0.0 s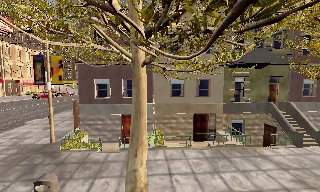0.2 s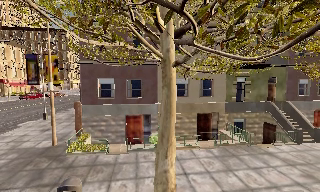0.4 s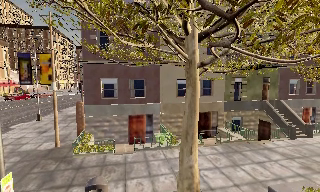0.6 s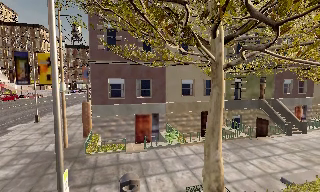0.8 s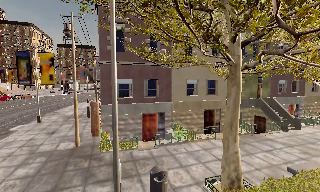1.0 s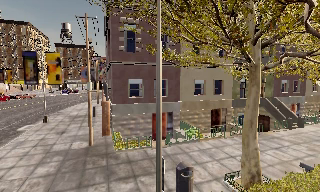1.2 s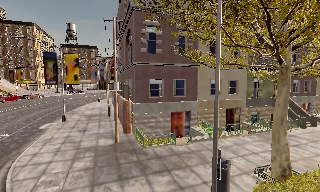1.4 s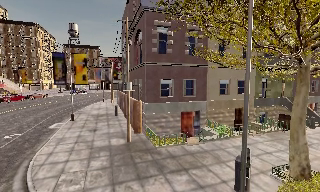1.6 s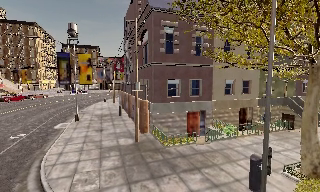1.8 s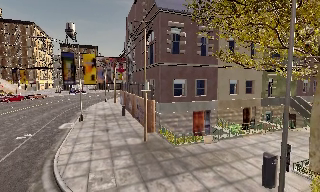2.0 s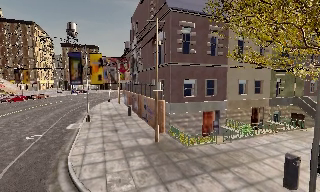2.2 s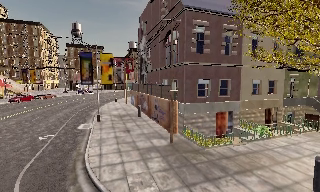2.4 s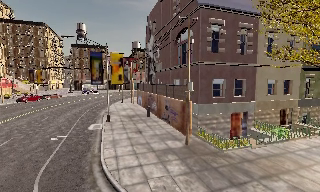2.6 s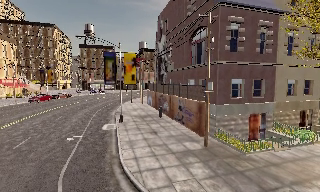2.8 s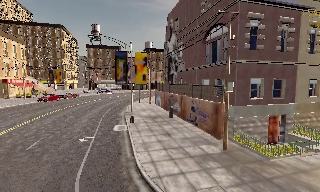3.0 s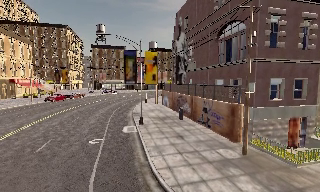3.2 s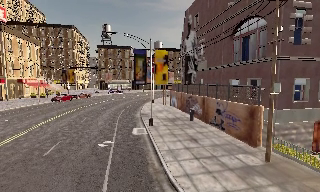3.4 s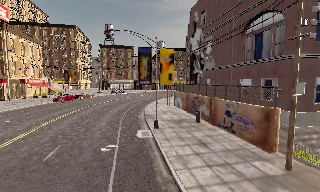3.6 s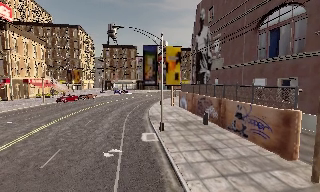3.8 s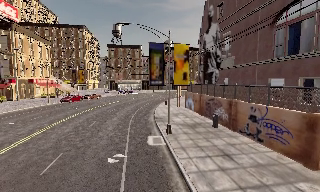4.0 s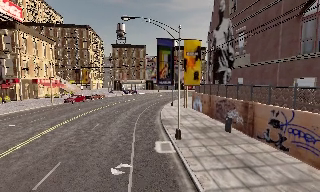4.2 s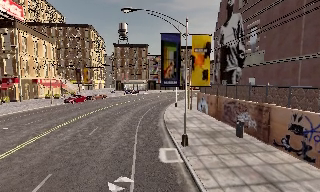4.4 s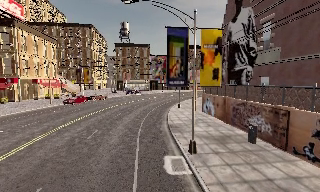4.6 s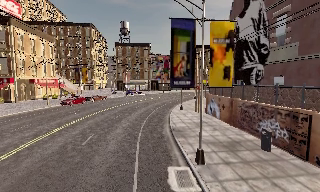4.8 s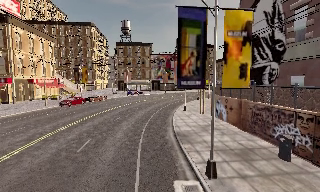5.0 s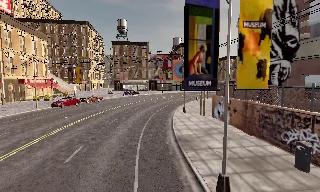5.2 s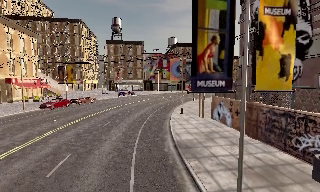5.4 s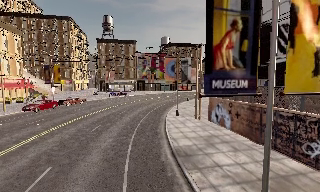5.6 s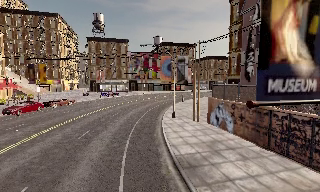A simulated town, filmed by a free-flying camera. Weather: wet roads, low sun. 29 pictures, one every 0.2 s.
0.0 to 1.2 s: The camera pans to its right, which is clockwise from overhead, by about 15 degrees. It travels to its left, about 7 m, so close, fixed things drift to the right.
1.2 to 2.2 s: The camera travels to its left, about 3.5 m, so close, fixed things drift to the right.
2.2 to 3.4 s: The camera travels to its left and forward, about 4.5 m, so close, fixed things drift to the right.
3.4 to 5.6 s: The camera travels forward, about 11 m, so what stands in front looms larger.
The film runs forward here.
